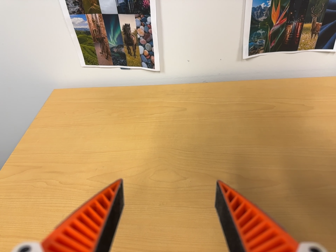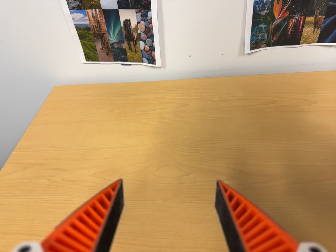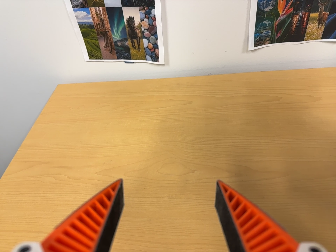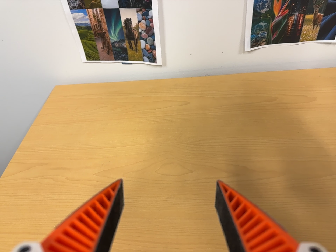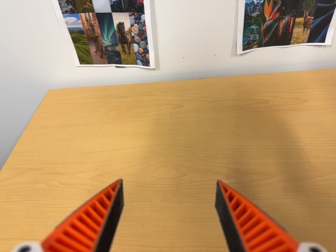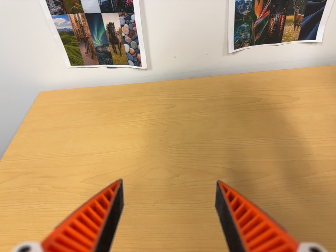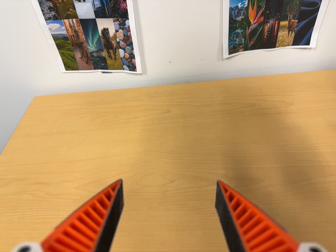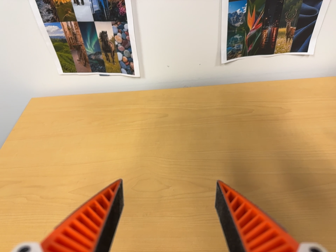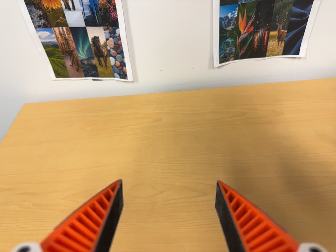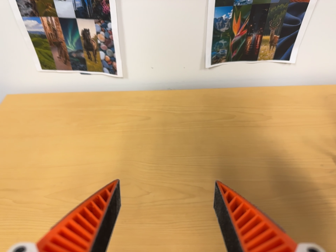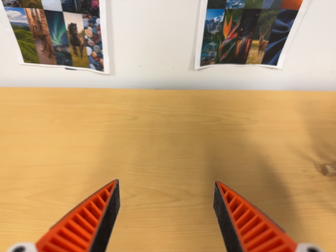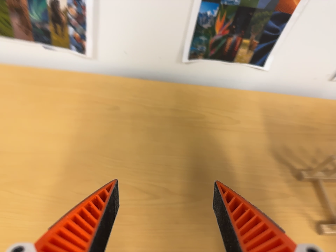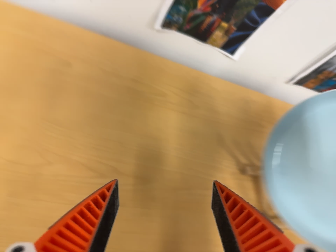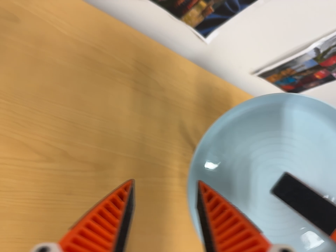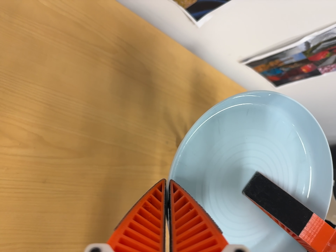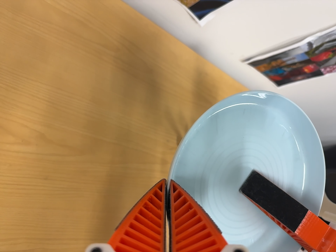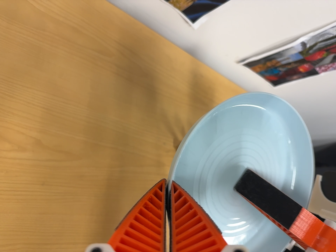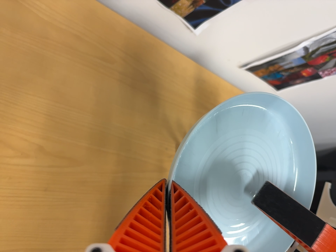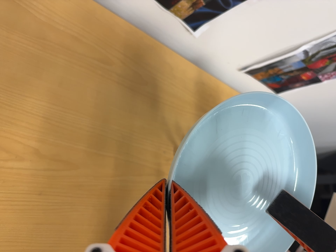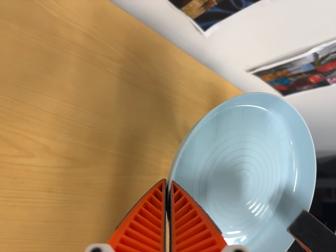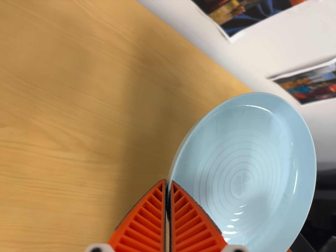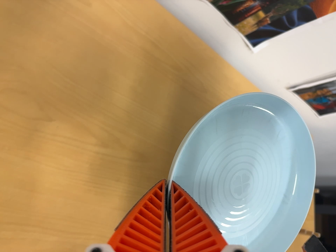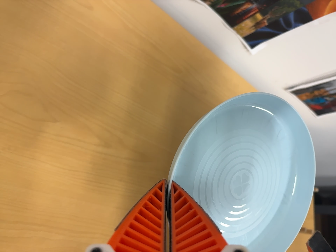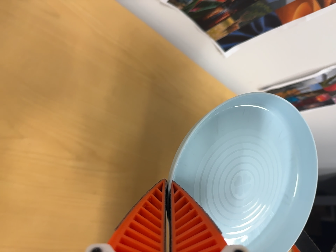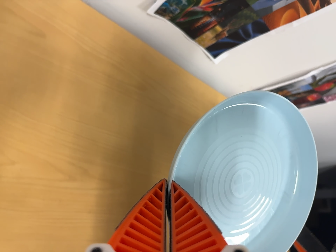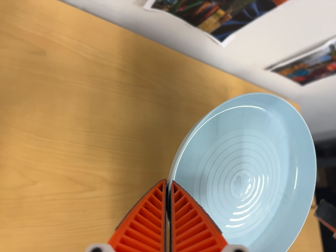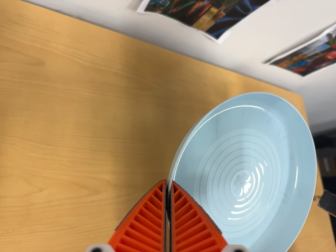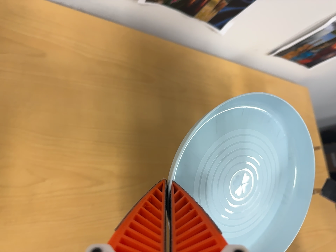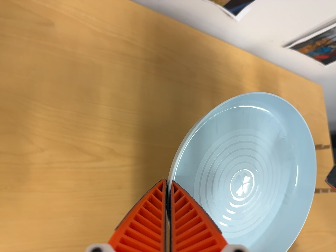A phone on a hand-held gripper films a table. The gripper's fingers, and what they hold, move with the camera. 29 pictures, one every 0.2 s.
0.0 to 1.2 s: The camera shifts only a little, or ends up much as it began.
1.2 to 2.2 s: The camera swings to its right by about 15 degrees, and the scene slides to the left. It travels toward the top of its view, about 7 cm. It rolls about its line of sight by about 10 degrees, and the scene rotates clockwise.
2.2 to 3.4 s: The camera swings to its right by about 30 degrees, and the scene slides to the left. It travels toward the top of its view, forward and to its left, about 12 cm. Its aim tips toward the bottom of its view by about 20 degrees. It rolls about its line of sight by about 20 degrees, and the scene rotates clockwise.
3.4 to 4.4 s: The camera travels to its left, about 10 cm, so close, fixed things drift to the right.
4.4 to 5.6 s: The camera travels to its right and toward the top of its view, about 8 cm. Its aim tips toward the bottom of its view by about 10 degrees. It rolls about its line of sight by about 10 degrees, and the scene rotates counterclockwise.
The film runs backward here.
